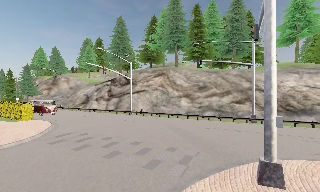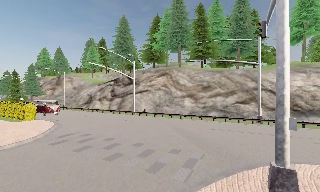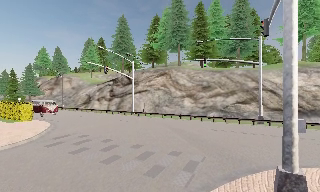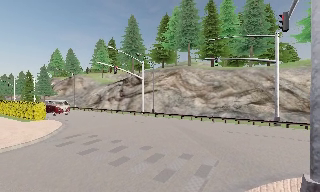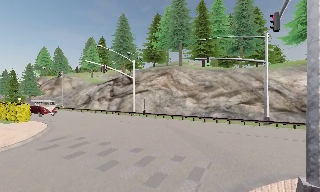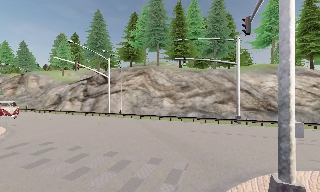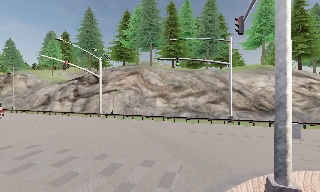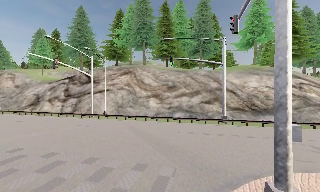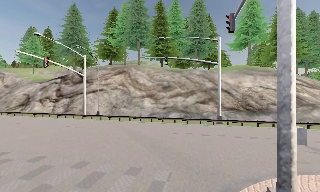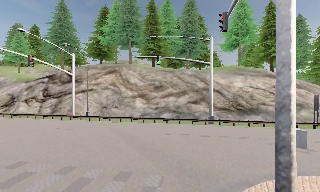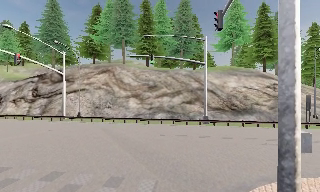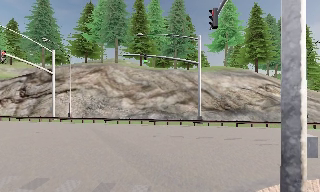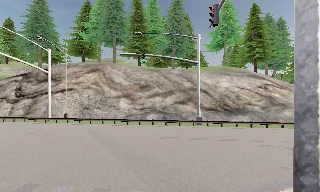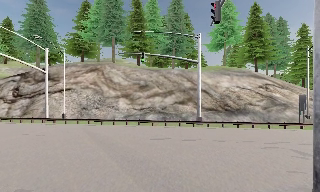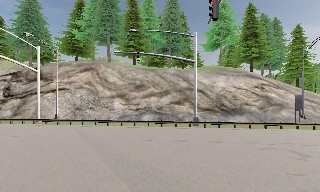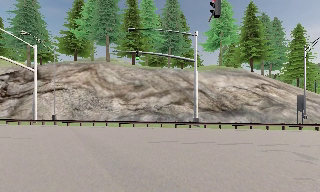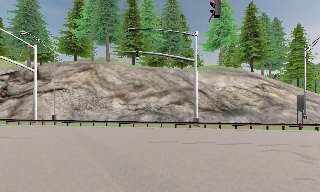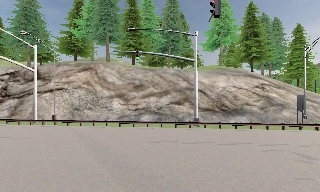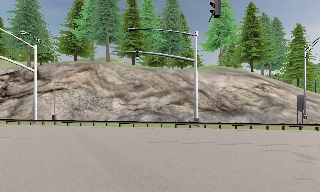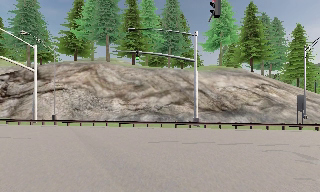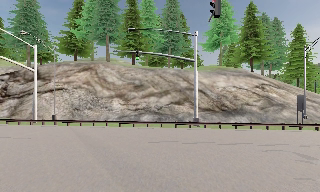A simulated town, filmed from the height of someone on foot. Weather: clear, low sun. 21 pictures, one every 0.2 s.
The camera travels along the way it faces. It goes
forward.
0.0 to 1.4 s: The camera pans to its right, which is clockwise from overhead, by about 10 degrees. It travels forward, about 2 m, so what stands in front looms larger.
1.4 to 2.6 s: The camera travels forward, about 1.5 m, so what stands in front looms larger.
2.6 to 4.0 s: The camera travels forward, about 0.5 m, so what stands in front looms larger. It loses speed.
The film runs forward here.
